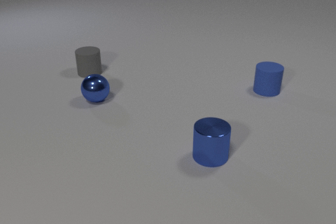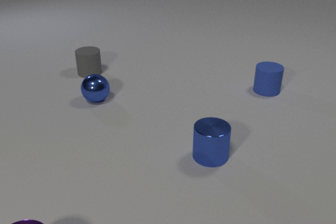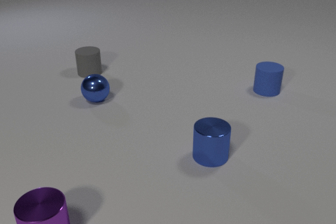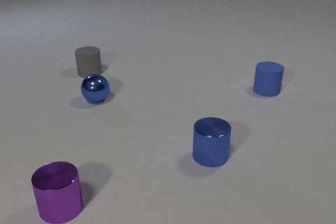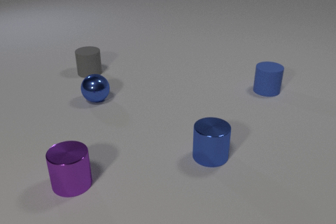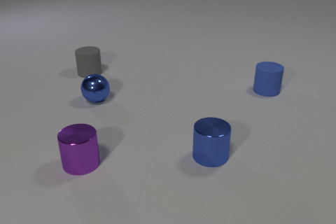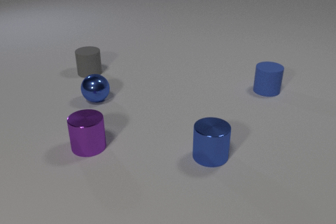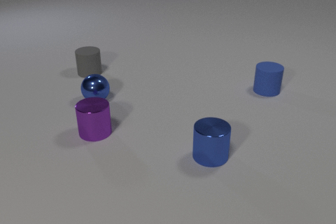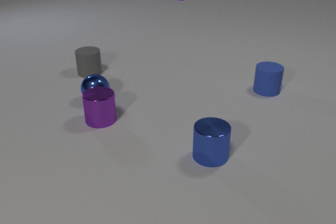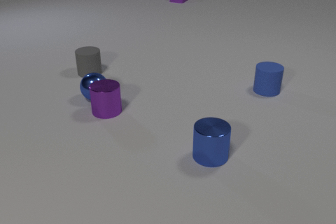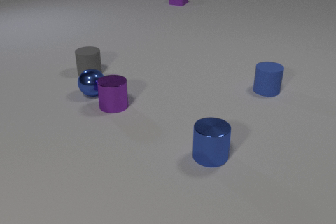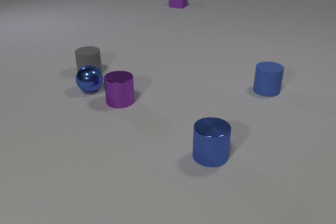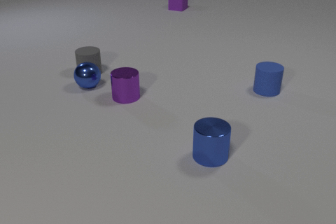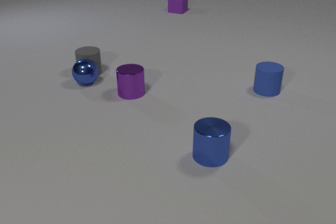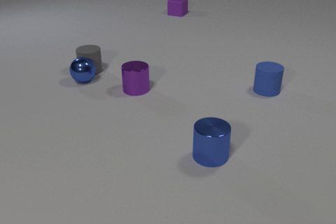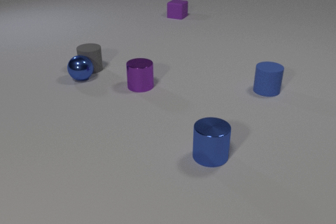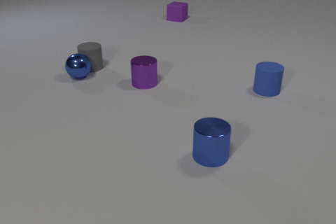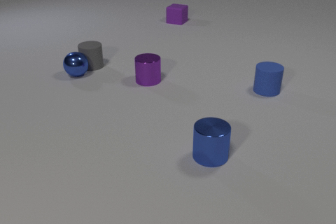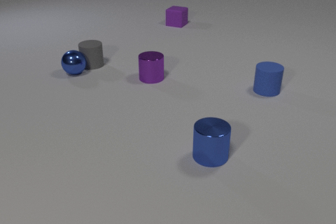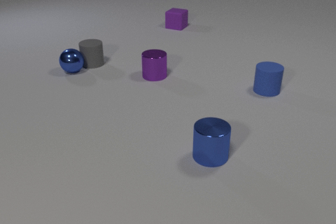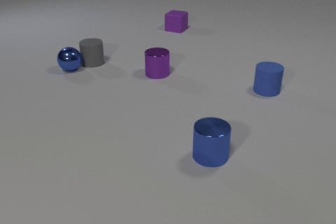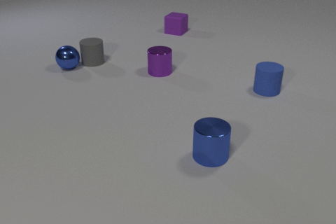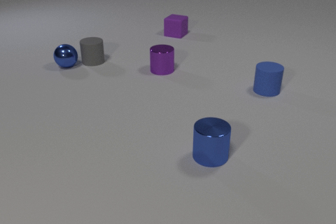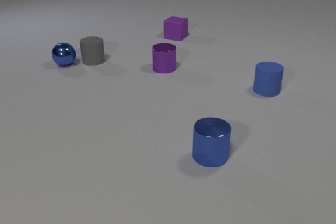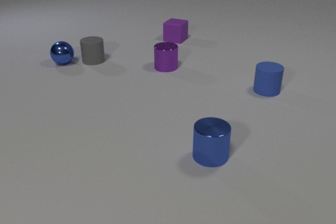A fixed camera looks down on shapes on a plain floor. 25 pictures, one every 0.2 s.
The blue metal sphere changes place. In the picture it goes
away from the camera.
The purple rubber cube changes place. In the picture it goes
toward the camera.
0.0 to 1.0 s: The purple metal cylinder comes in at the bottom edge, slides away from the camera.
1.0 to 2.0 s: The purple metal cylinder slides away from the camera. The blue metal sphere rolls away from the camera. The purple rubber cube comes in at the top edge, slides toward the camera. The purple metal cylinder and the blue metal sphere collide.
2.0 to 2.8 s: The purple metal cylinder slides away from the camera and to the right. The blue metal sphere rolls away from the camera. The purple rubber cube slides toward the camera. The blue metal sphere and the gray rubber cylinder collide.
2.8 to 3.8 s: The purple metal cylinder slides away from the camera and to the right. The blue metal sphere rolls away from the camera. The purple rubber cube slides toward the camera. The gray rubber cylinder slides away from the camera.
3.8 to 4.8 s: The purple metal cylinder slides away from the camera and to the right. The blue metal sphere rolls away from the camera. The purple rubber cube slides toward the camera. The gray rubber cylinder slides away from the camera.
How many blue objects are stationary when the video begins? 3.
What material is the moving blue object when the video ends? metal.
What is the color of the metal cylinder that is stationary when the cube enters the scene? blue.
